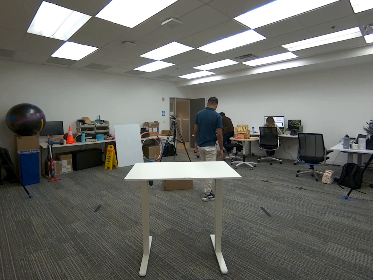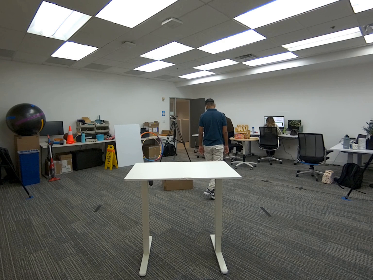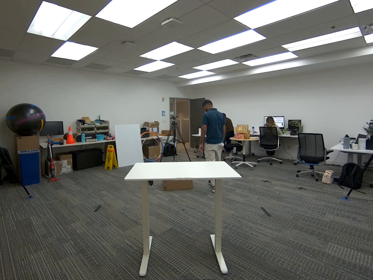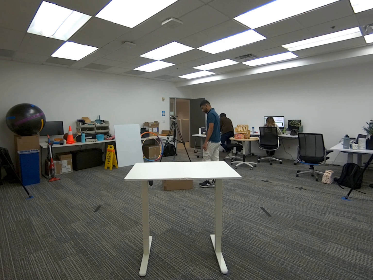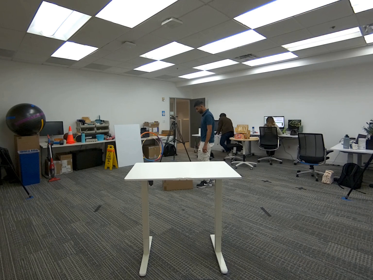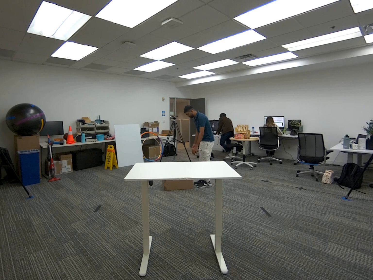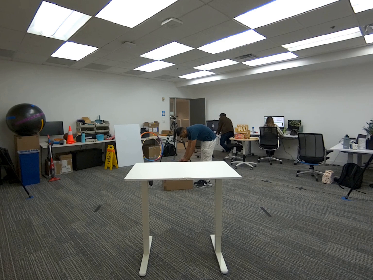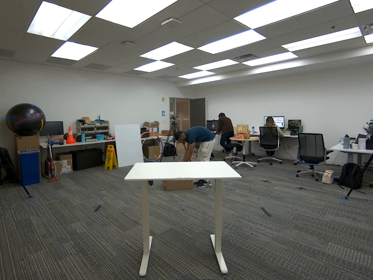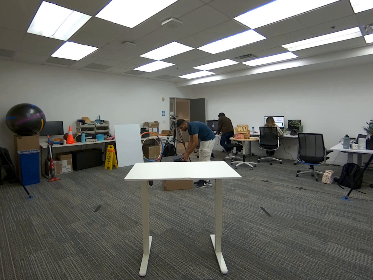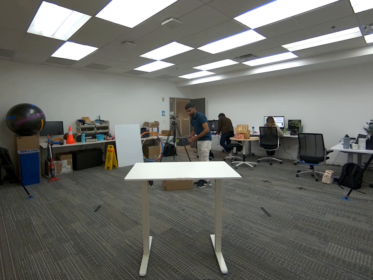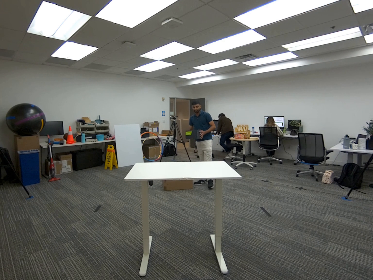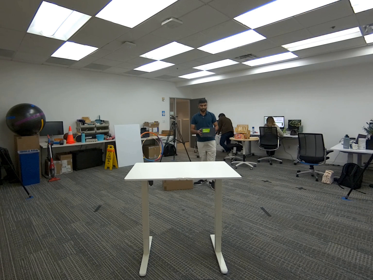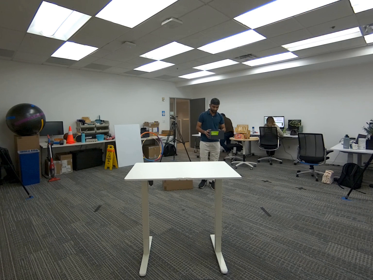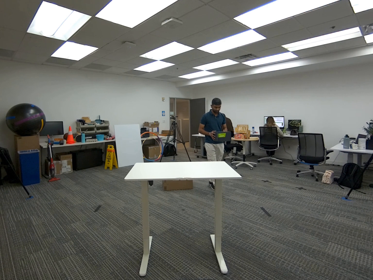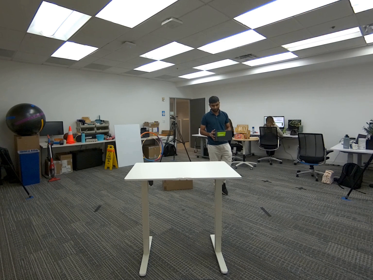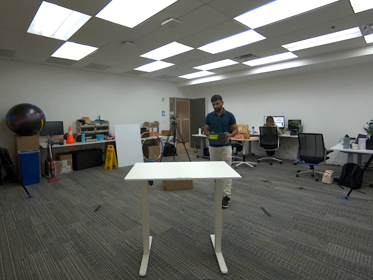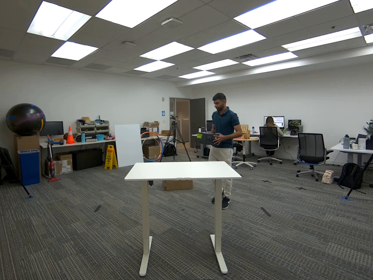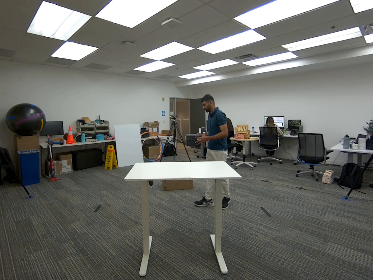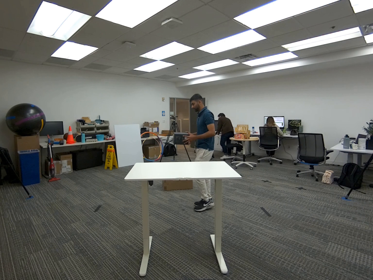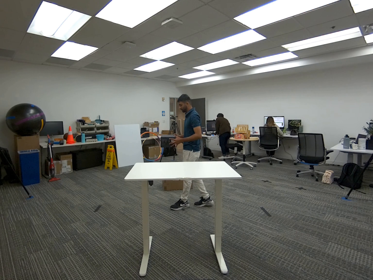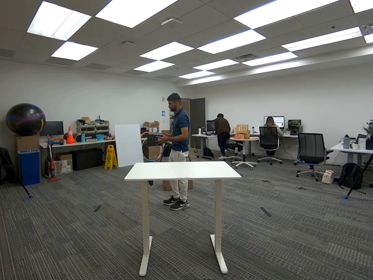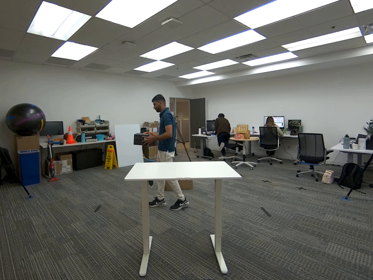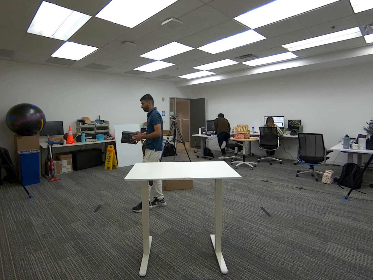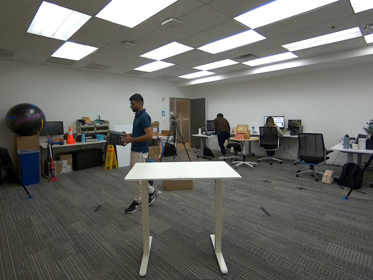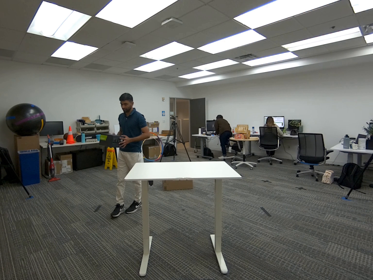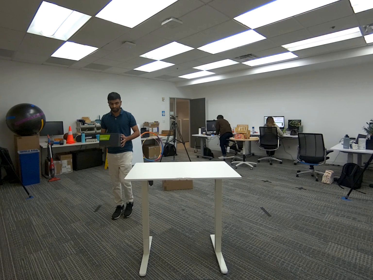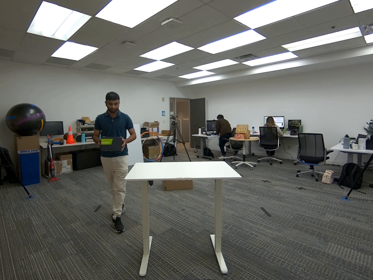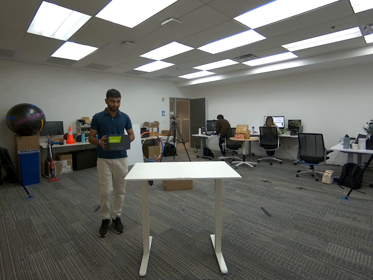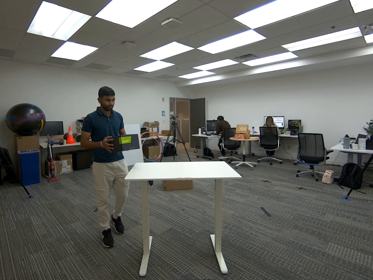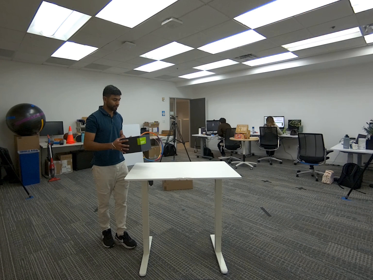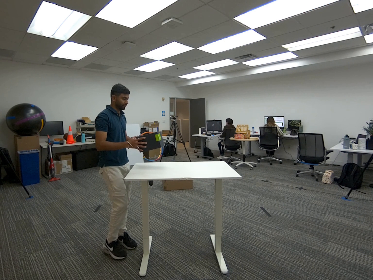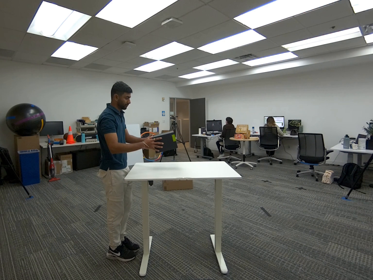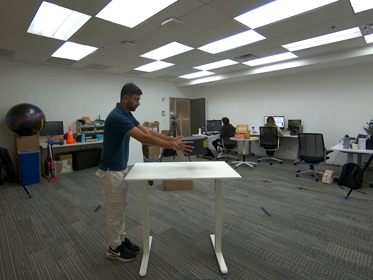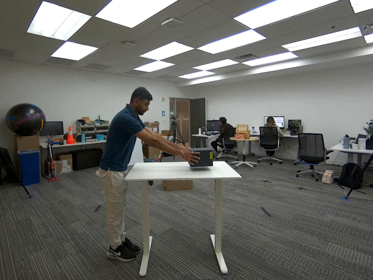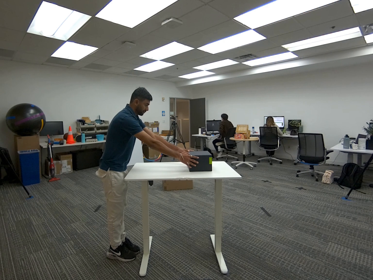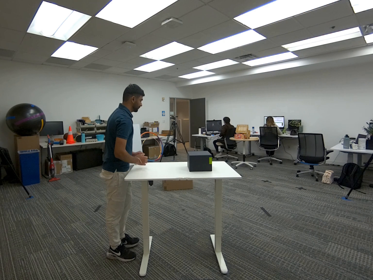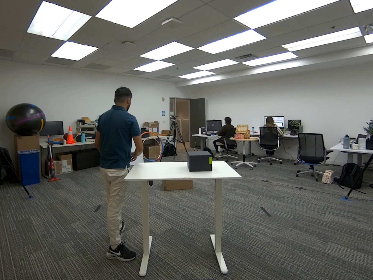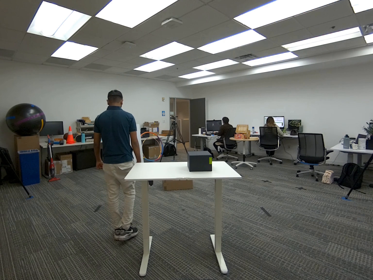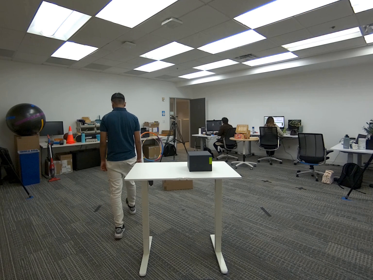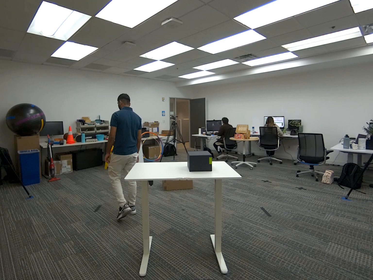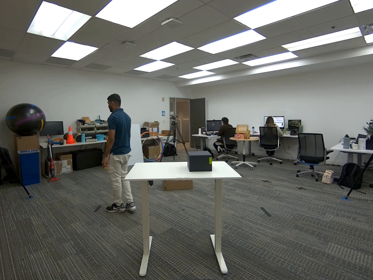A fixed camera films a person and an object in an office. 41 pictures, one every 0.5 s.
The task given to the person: Walk to the black square box from the big brown cardboard box, pick up the black square box with both hands, and place the black square box on the white desk.
